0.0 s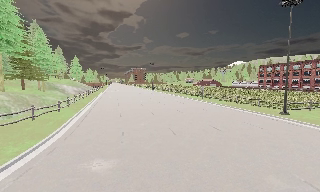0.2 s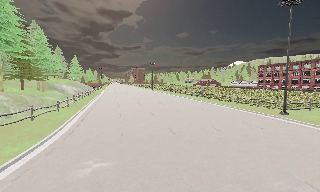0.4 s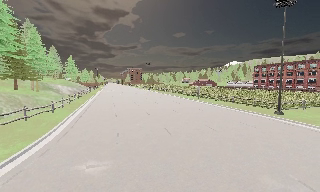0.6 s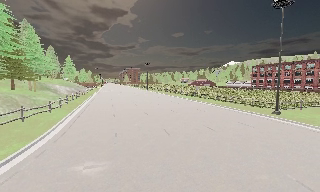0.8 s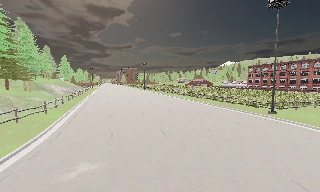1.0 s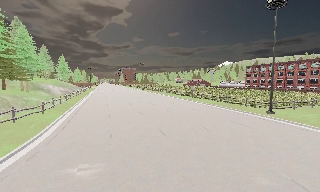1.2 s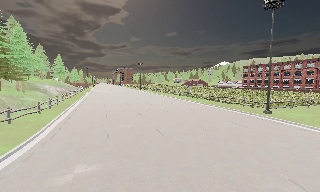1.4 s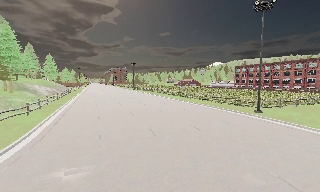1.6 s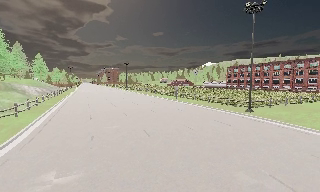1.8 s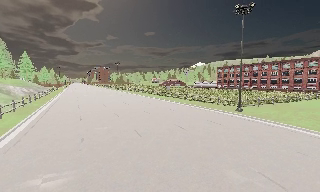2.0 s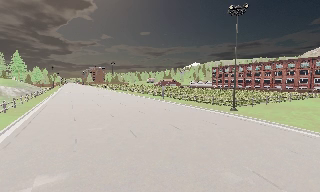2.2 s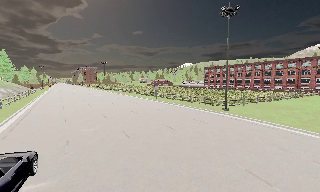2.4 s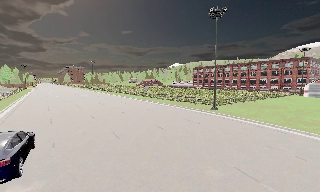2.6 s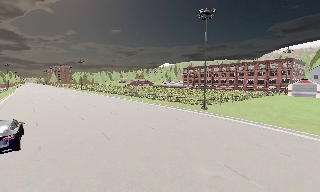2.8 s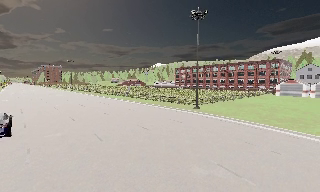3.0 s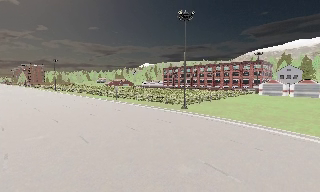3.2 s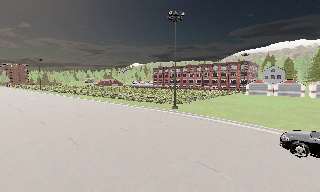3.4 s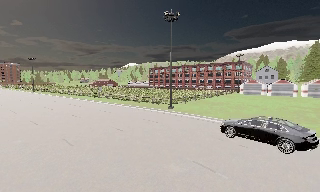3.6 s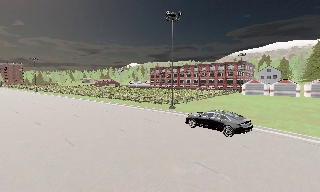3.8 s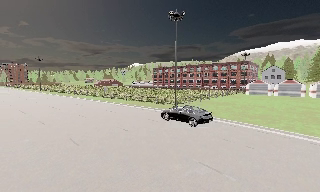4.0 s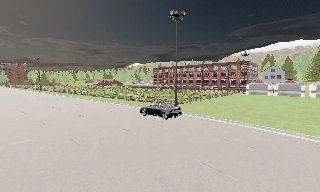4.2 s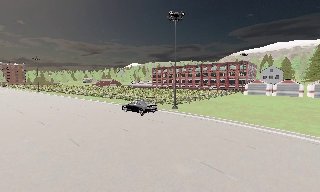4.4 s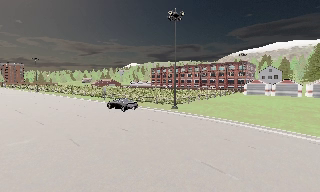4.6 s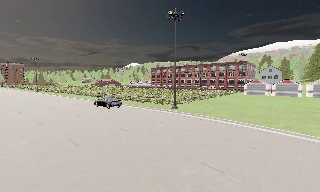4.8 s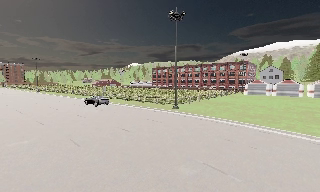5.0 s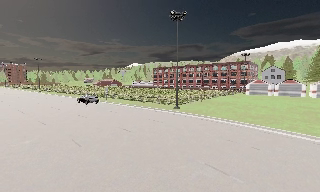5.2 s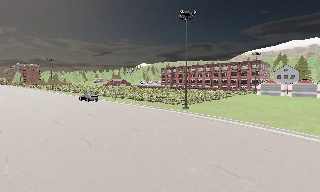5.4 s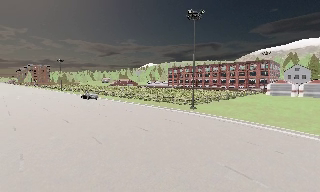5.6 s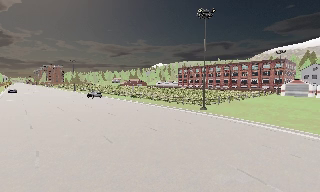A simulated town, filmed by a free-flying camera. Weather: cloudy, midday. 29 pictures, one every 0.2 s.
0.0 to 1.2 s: The camera shifts only a little, or ends up much as it began.
1.2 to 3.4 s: The camera swings to its right by about 30 degrees, and the scene slides to the left.
3.4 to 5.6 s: The camera travels to its left, about 0.5 m, so close, fixed things drift to the right.
The film runs forward here.
